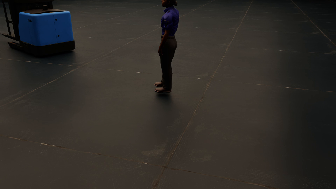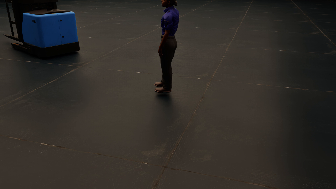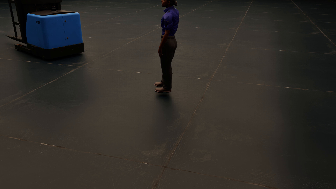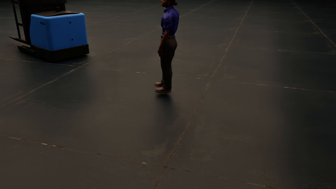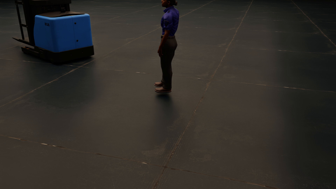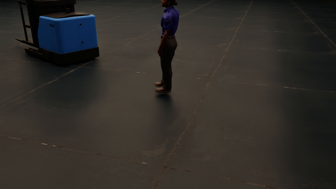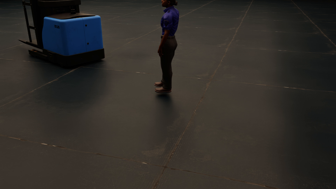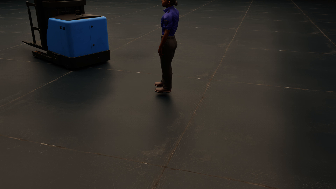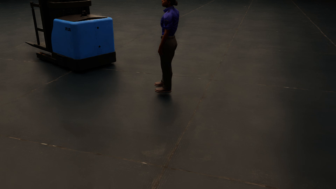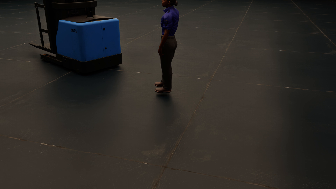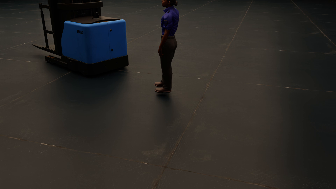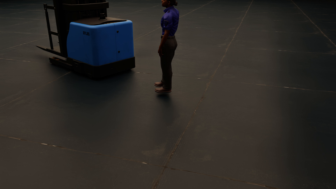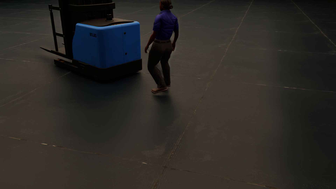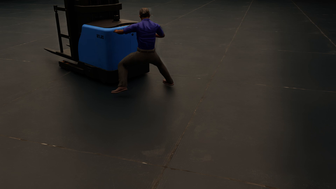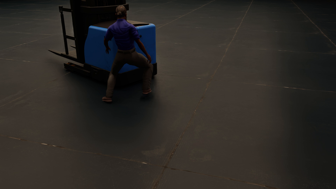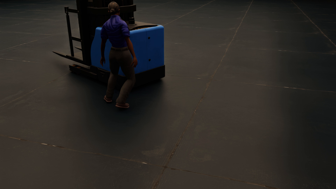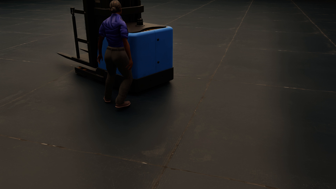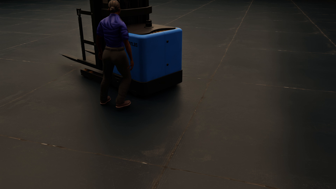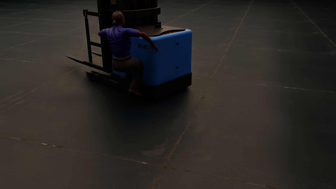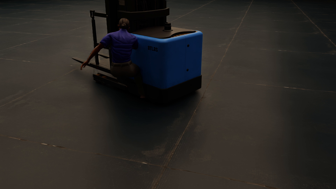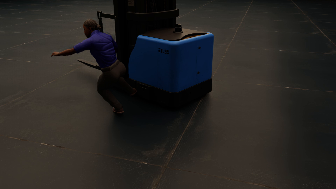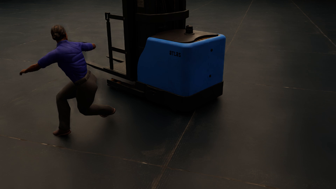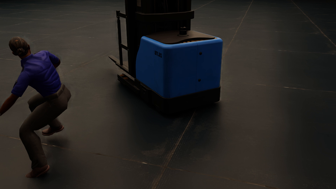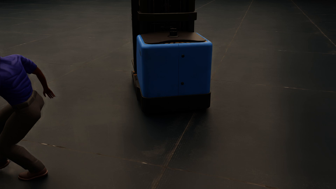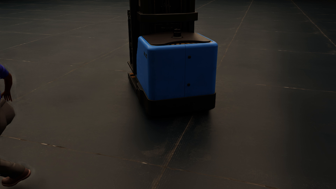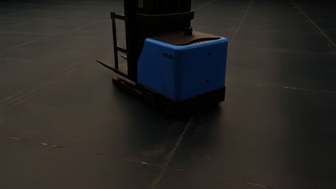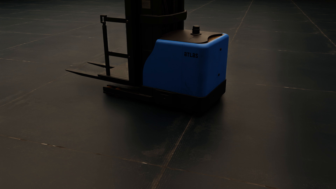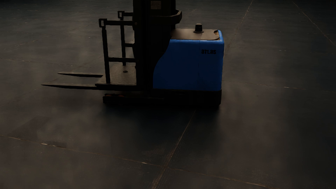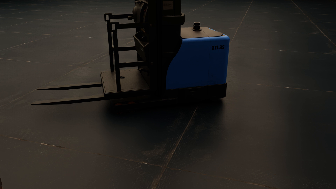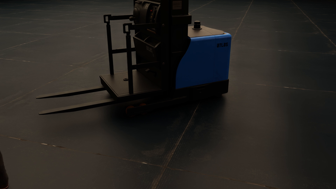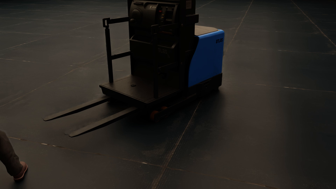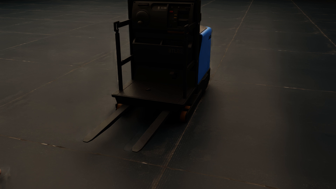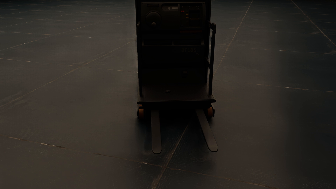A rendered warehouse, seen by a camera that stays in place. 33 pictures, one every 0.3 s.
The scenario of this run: Near miss between a forklift and a person.
